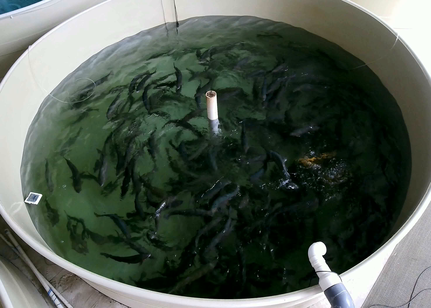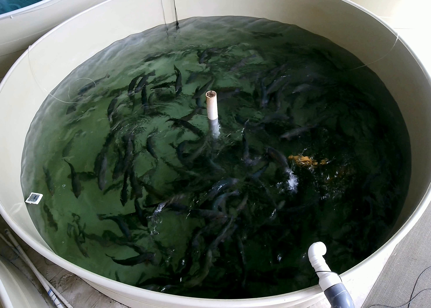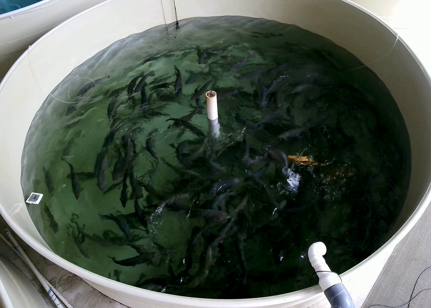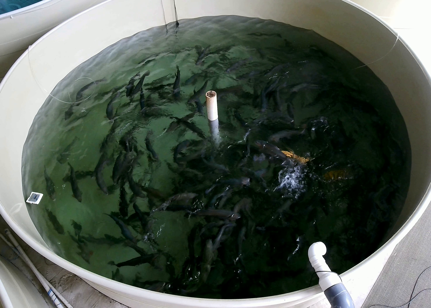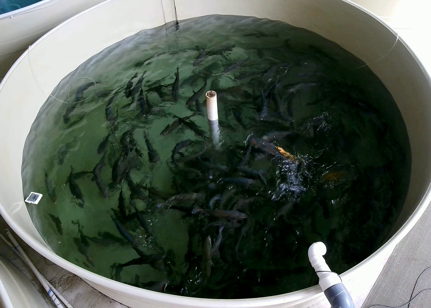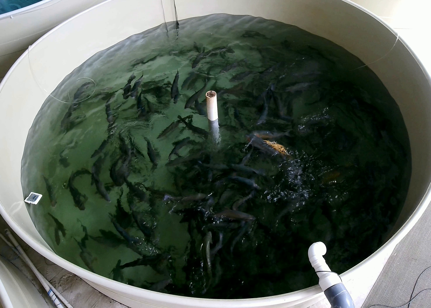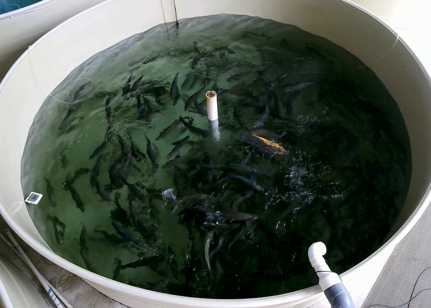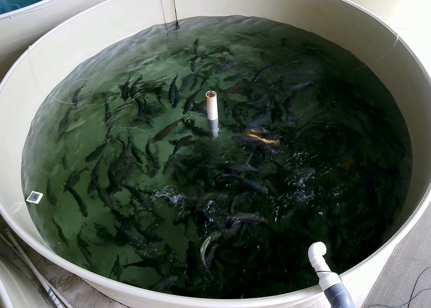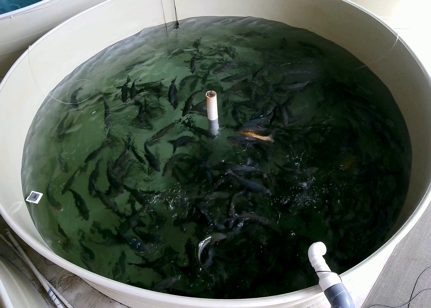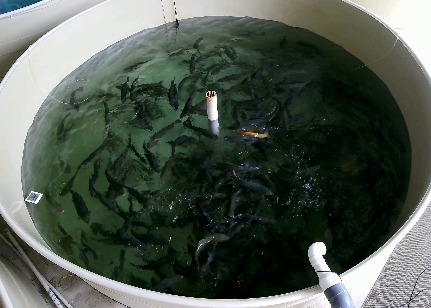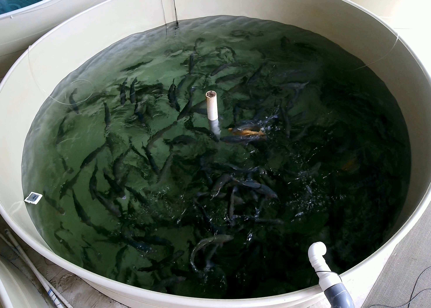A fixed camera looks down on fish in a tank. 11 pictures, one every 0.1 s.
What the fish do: Foraging.
